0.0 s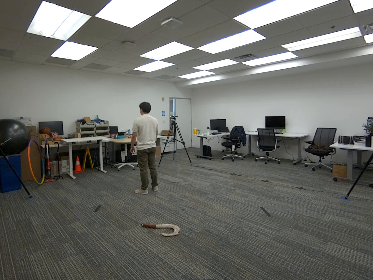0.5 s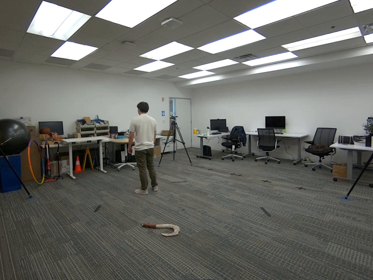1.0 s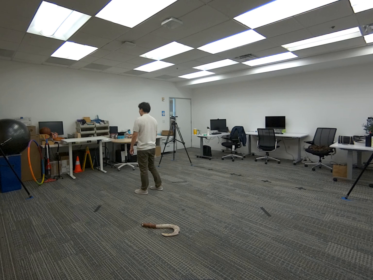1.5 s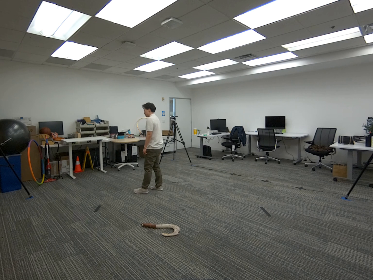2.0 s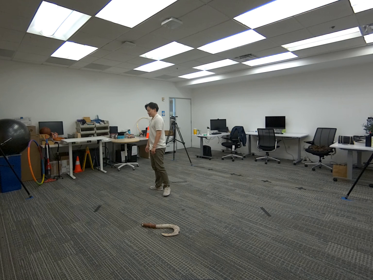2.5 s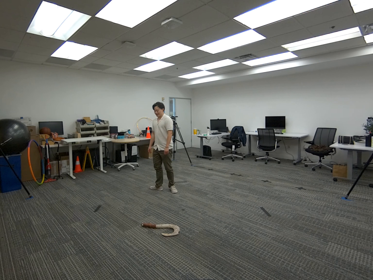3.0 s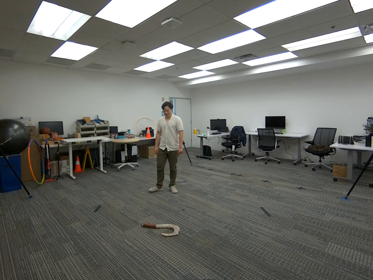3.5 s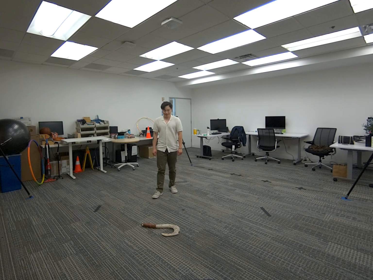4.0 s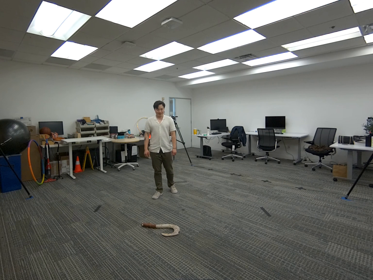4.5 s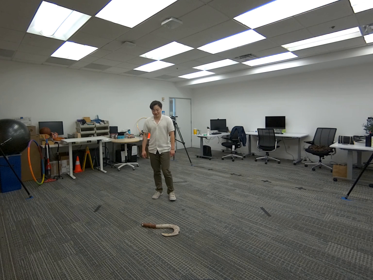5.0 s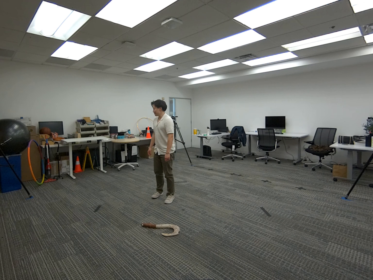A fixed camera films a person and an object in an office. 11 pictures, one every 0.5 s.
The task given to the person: Walk over to the Big Fish Hook on the round table and using both hands pick up the Big Fish Hook and begin to rotate the Big Fish Hook using both hands so that all cameras get a view of the Big Fish Hook. Place the Big Fish Hook on the ground when complete.
